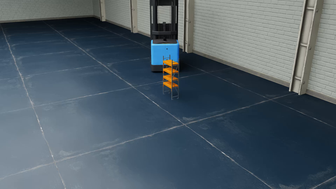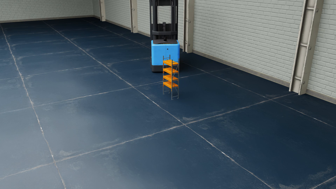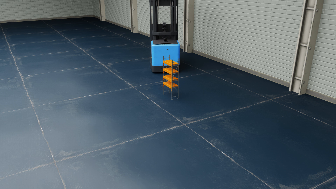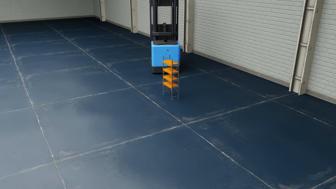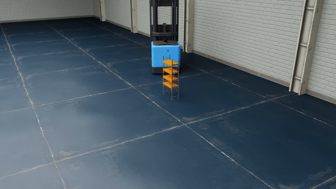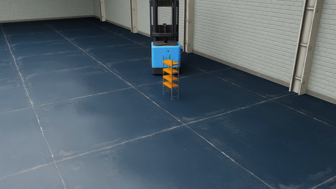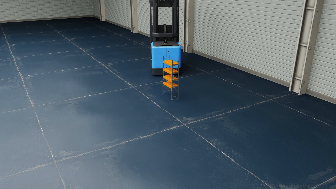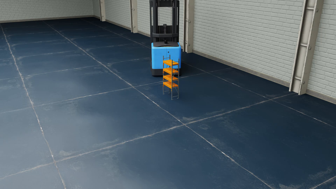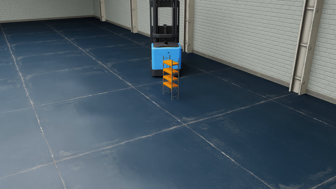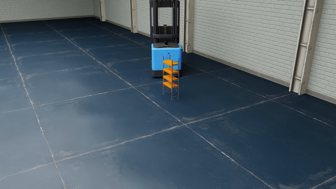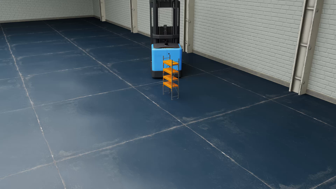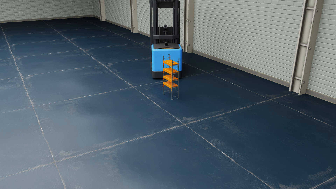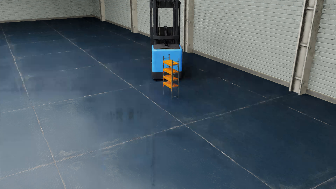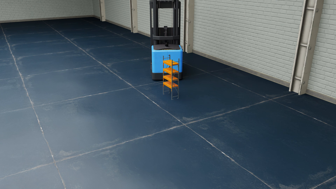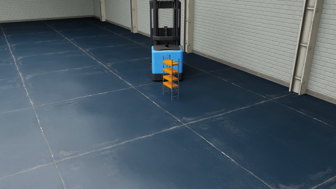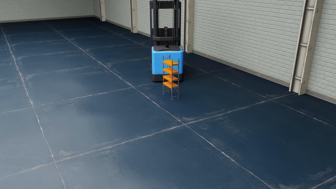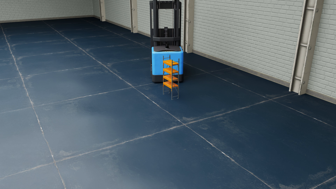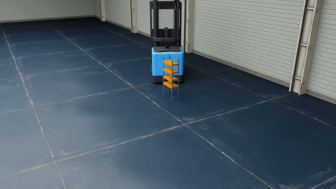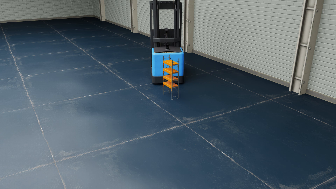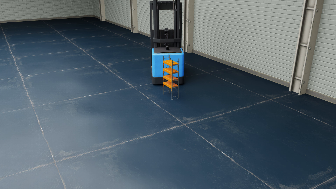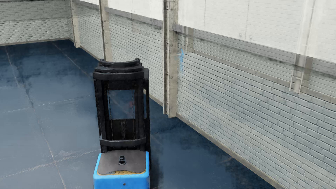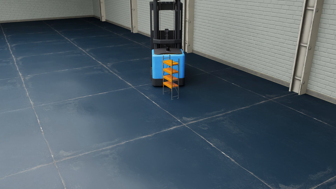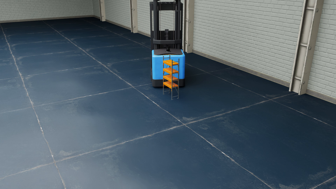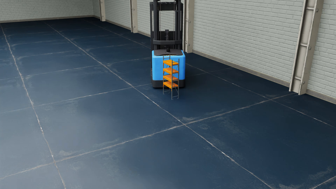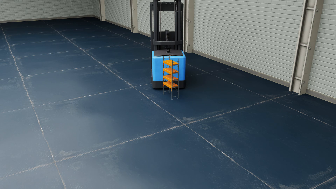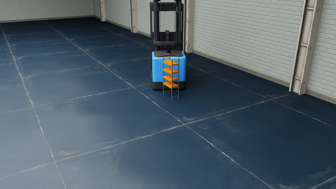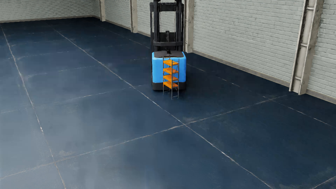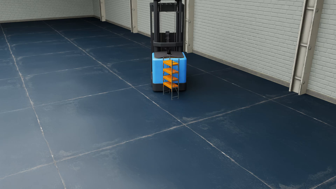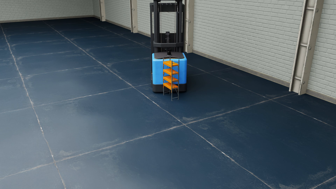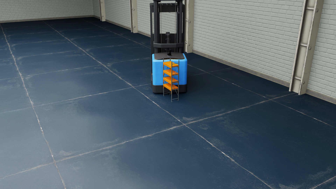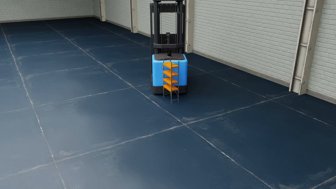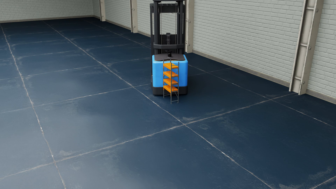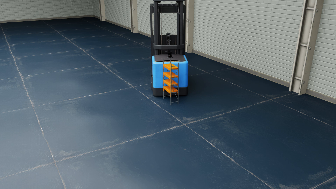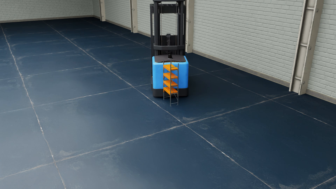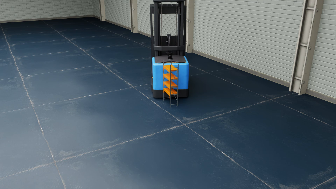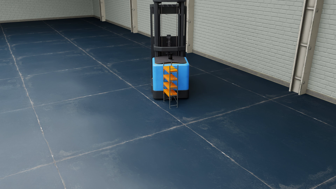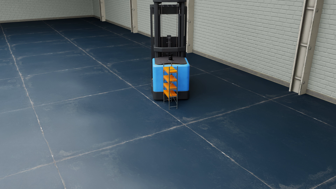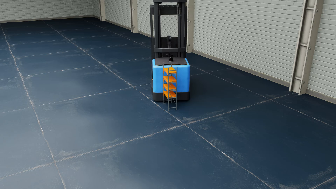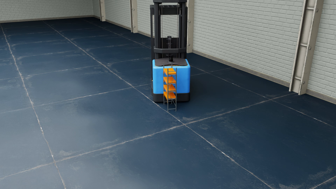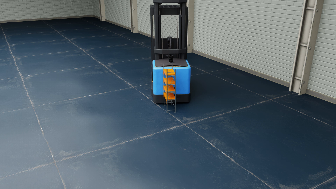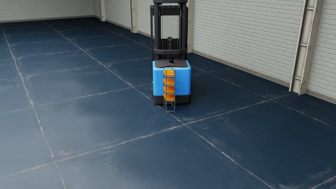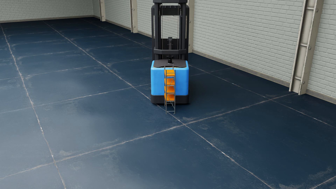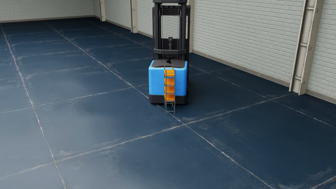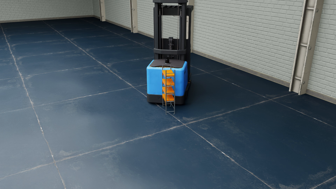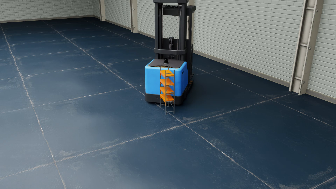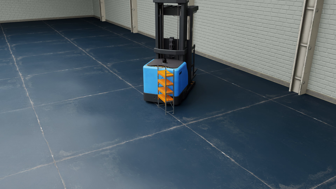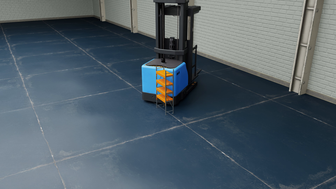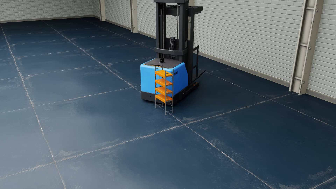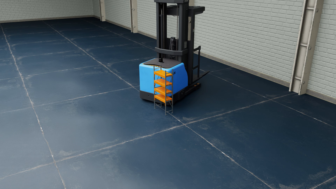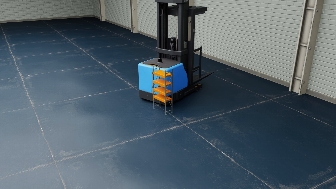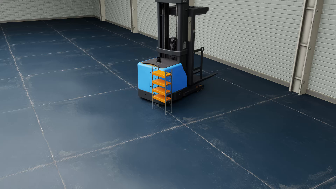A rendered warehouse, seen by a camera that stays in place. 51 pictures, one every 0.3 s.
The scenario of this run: A forklift runs into an object in its way.
